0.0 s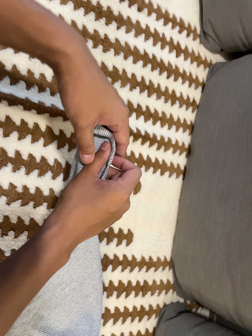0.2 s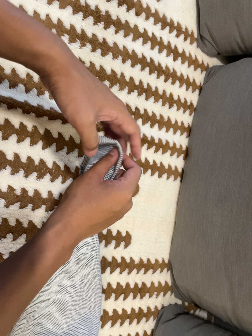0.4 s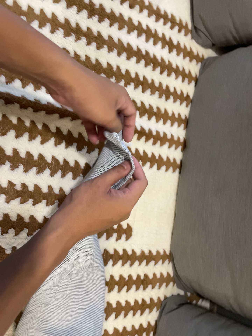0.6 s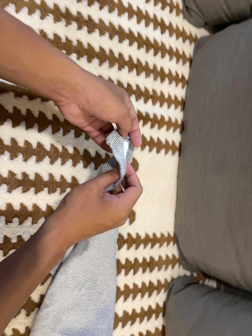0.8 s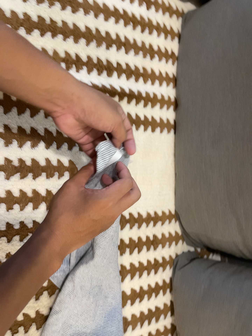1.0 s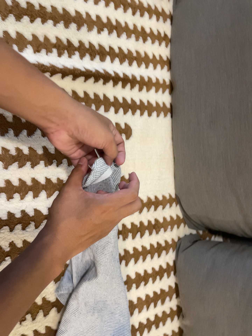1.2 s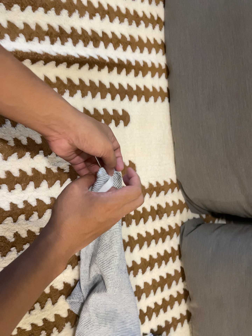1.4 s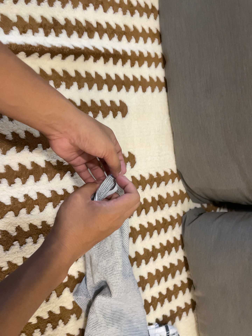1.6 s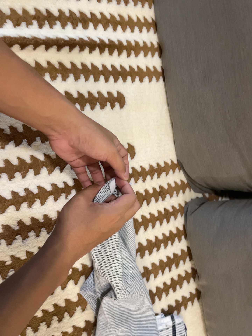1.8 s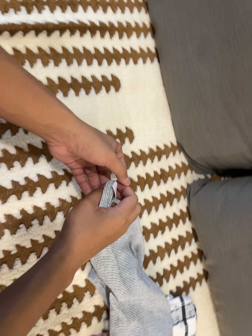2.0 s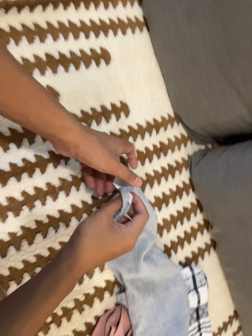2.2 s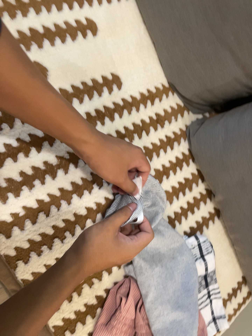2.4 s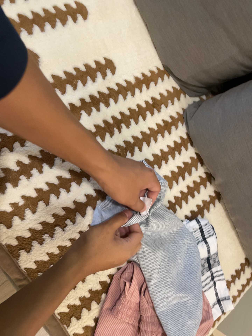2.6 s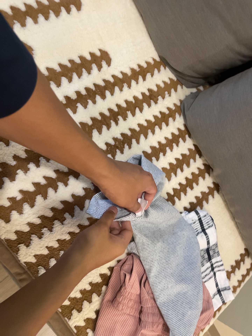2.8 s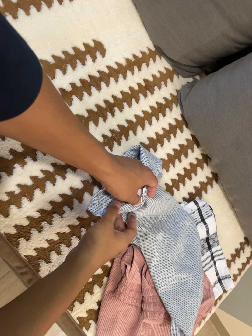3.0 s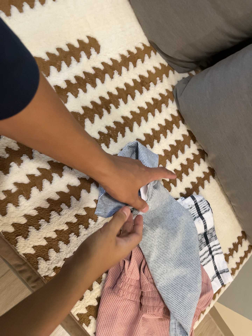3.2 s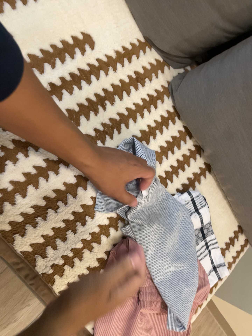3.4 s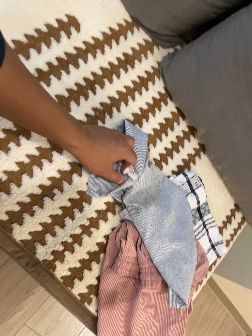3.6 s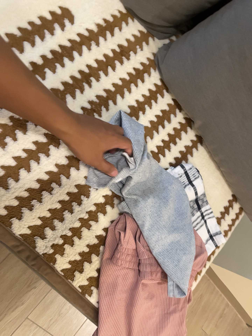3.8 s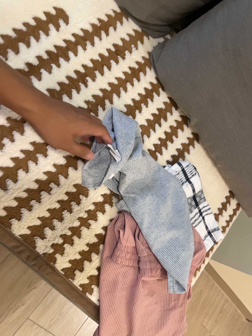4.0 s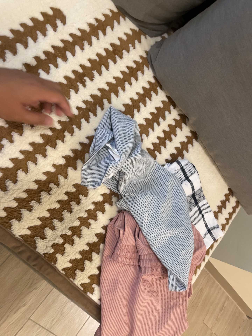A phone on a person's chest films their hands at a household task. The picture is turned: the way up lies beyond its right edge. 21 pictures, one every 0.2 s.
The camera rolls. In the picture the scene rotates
counterclockwise.
The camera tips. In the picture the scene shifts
upward.
0.0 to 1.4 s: The camera travels toward the bottom of its view, about 10 cm, so close, fixed things drift upward. It rolls about its line of sight by about 20 degrees, and the scene rotates counterclockwise.
1.4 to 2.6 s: The camera travels toward the bottom of its view, about 12 cm, so close, fixed things drift upward. Its aim tips toward the bottom of its view by about 10 degrees, and the scene shifts upward. It rolls about its line of sight by about 20 degrees, and the scene rotates counterclockwise.
2.6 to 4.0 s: The camera rolls about its line of sight by about 10 degrees, and the scene rotates counterclockwise.
The film runs backward here.
